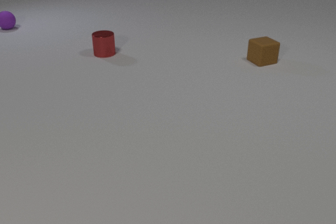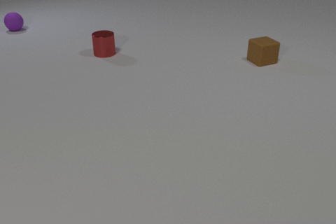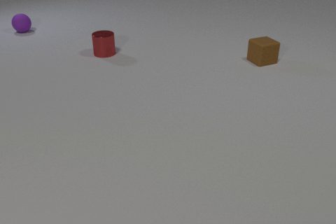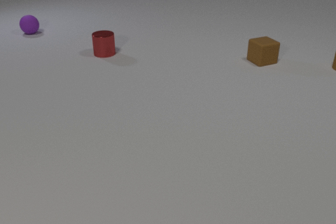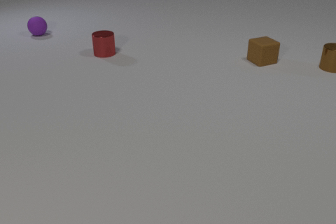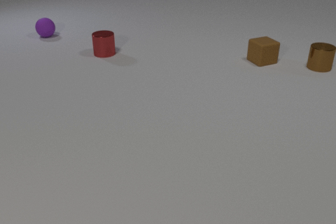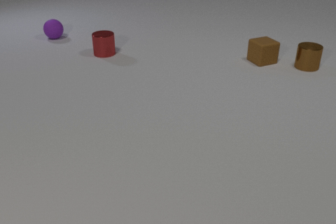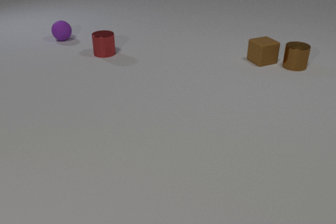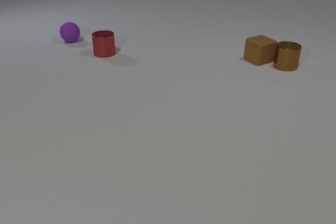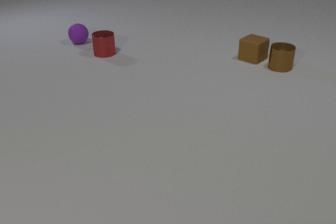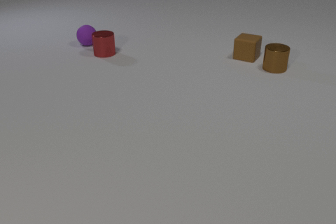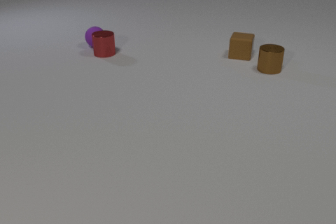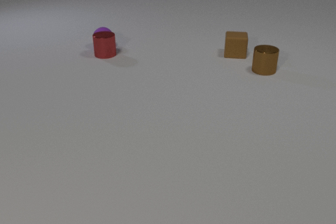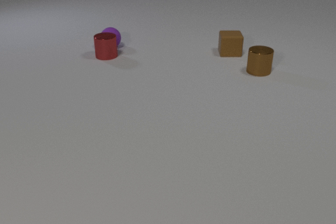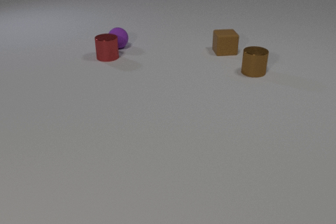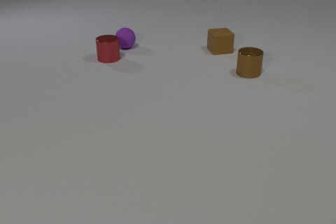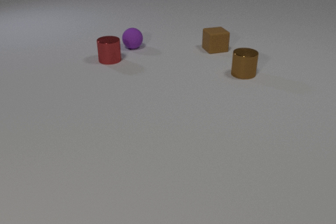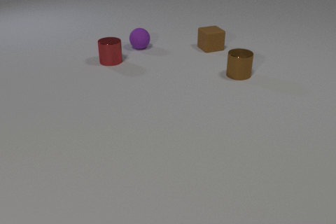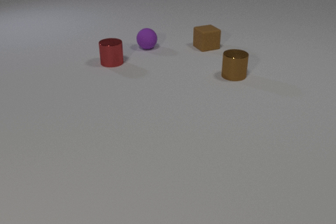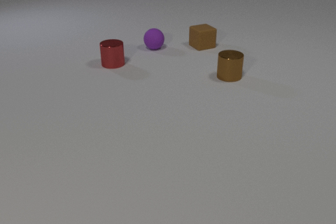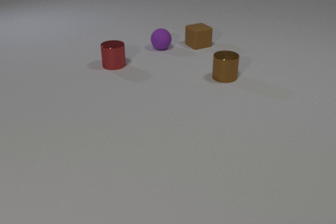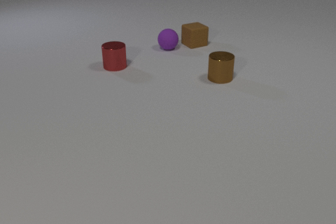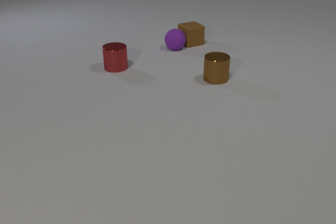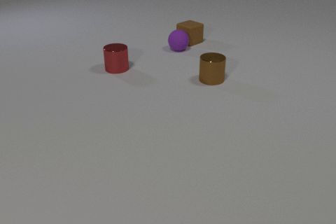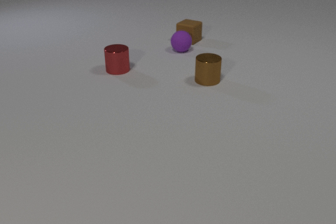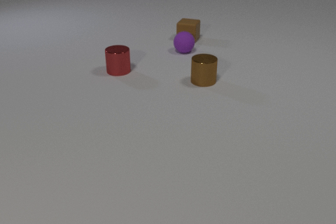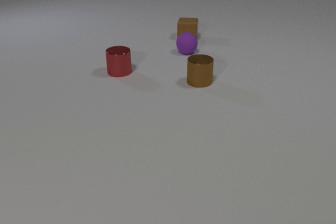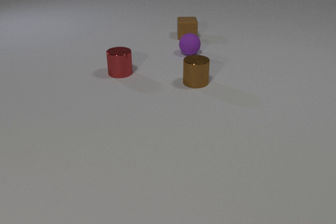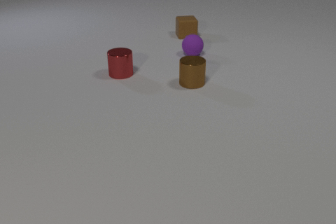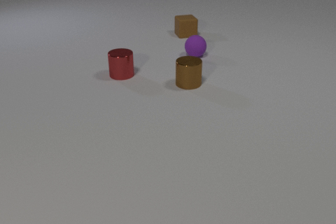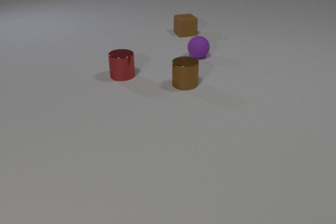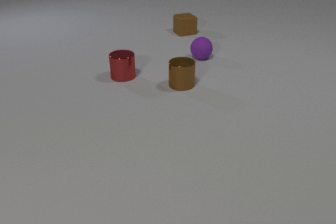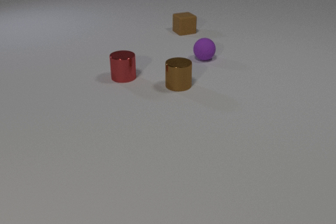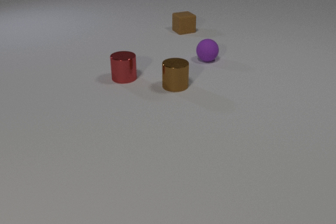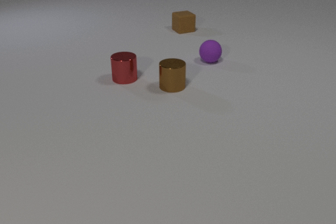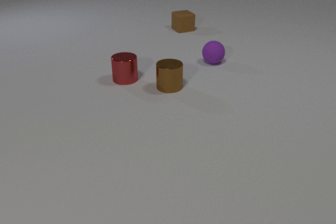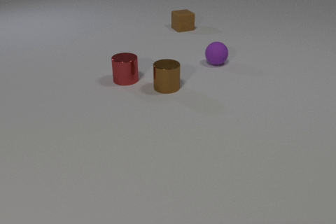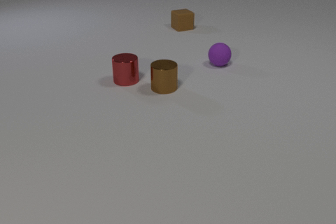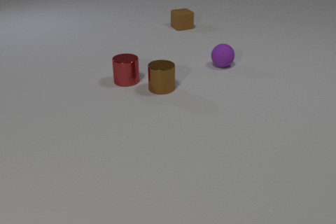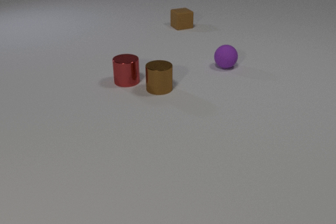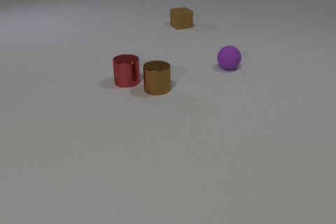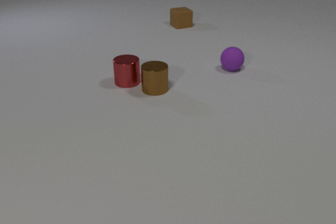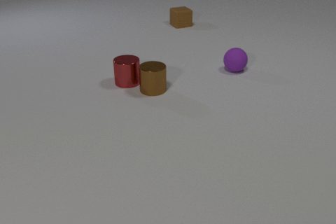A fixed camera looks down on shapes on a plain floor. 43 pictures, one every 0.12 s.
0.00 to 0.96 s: The brown metal cylinder comes in at the right edge, slides to the left. The purple rubber sphere rolls toward the camera and to the right. The brown metal cylinder and the brown rubber cube collide.
0.96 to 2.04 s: The brown metal cylinder slides to the left and toward the camera. The purple rubber sphere rolls to the right and toward the camera. The red metal cylinder slides toward the camera. The brown rubber cube slides to the left and away from the camera, spins counterclockwise seen from above by about 75 degrees, its near face sliding to the right. The purple rubber sphere and the red metal cylinder collide.
2.04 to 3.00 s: The brown metal cylinder slides to the left and toward the camera. The purple rubber sphere rolls to the right. The red metal cylinder slides toward the camera. The brown rubber cube slides away from the camera and to the left, spins so that its near face slides to the right, counterclockwise seen from above. The purple rubber sphere and the brown rubber cube collide.
3.00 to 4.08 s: The brown metal cylinder slides to the left and toward the camera. The purple rubber sphere rolls to the right and toward the camera. The red metal cylinder slides toward the camera. The brown rubber cube slides away from the camera, spins counterclockwise seen from above by about 45 degrees, its near face sliding to the right.
4.08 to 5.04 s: The brown metal cylinder slides to the left. The purple rubber sphere rolls to the right and toward the camera. The red metal cylinder slides toward the camera. The brown rubber cube slides away from the camera.
What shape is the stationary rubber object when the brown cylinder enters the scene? cube.
How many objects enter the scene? 1.
How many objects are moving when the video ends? 4.
